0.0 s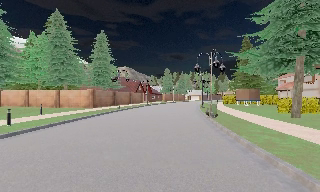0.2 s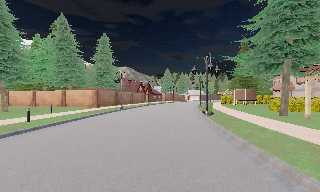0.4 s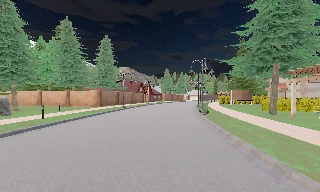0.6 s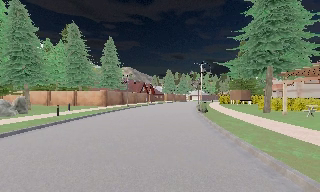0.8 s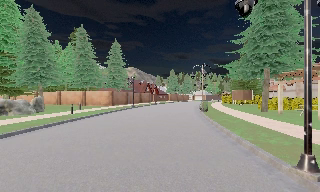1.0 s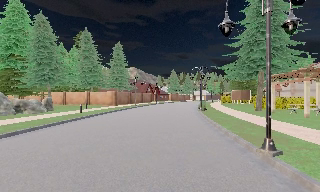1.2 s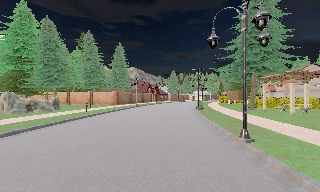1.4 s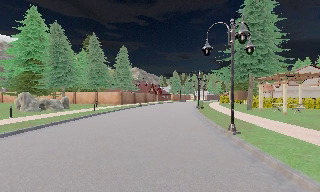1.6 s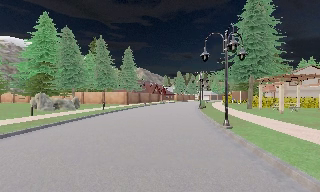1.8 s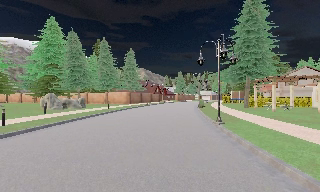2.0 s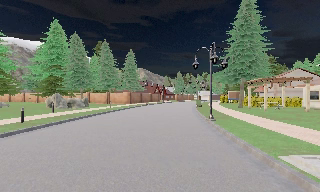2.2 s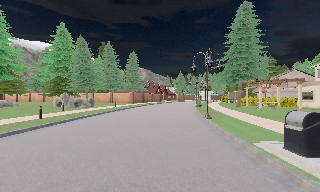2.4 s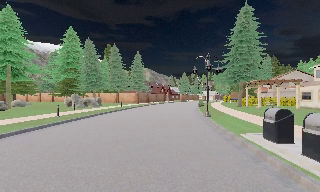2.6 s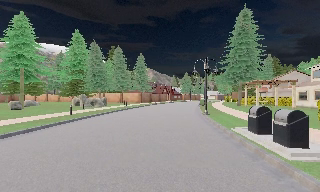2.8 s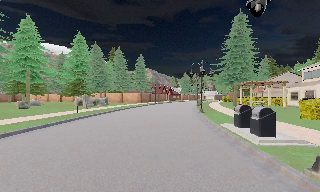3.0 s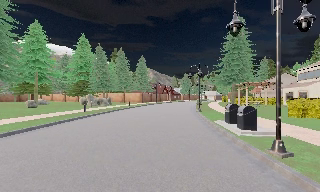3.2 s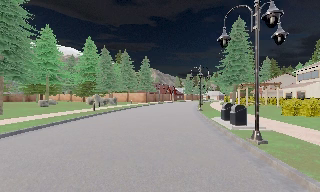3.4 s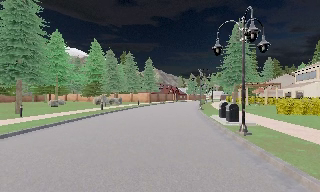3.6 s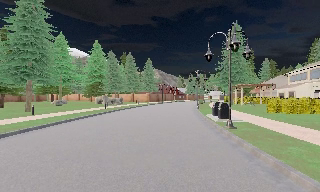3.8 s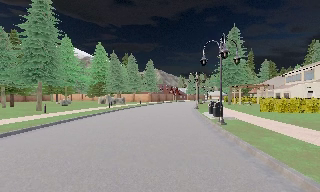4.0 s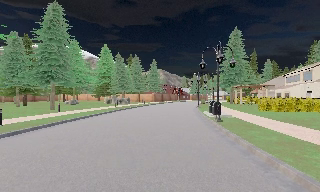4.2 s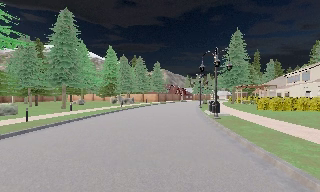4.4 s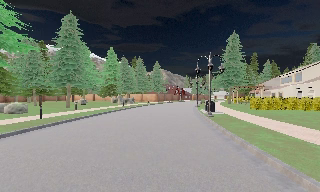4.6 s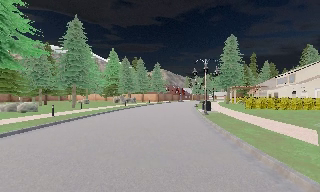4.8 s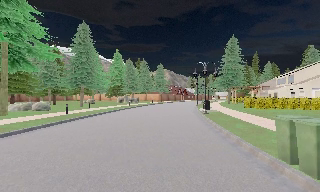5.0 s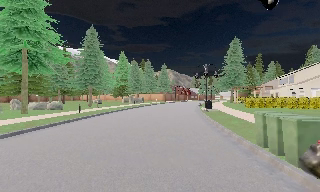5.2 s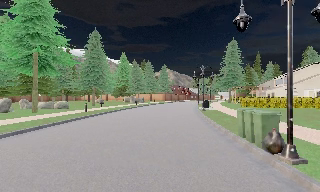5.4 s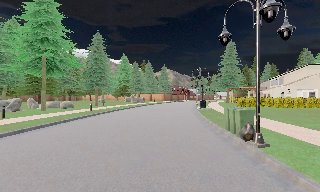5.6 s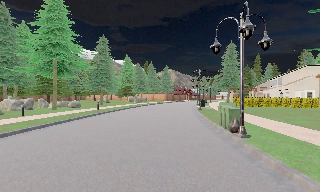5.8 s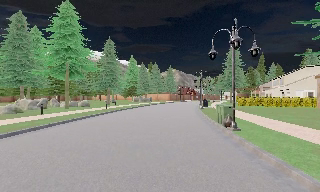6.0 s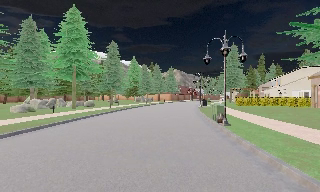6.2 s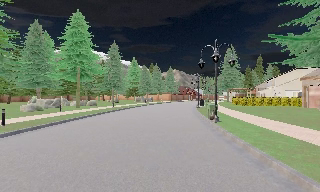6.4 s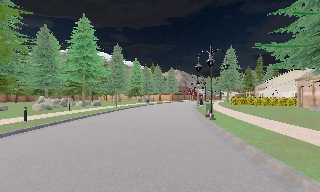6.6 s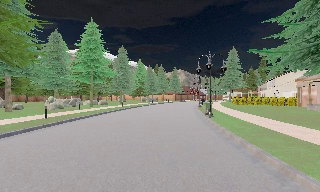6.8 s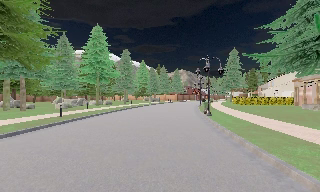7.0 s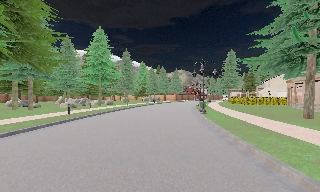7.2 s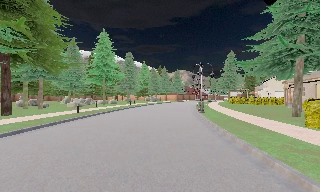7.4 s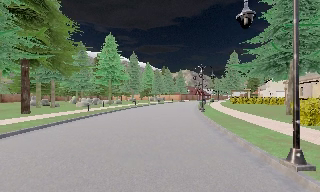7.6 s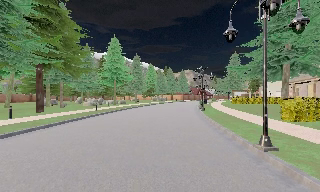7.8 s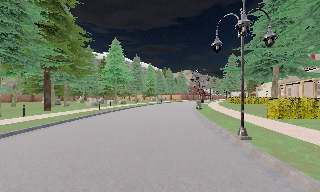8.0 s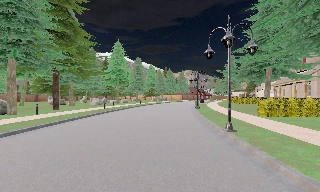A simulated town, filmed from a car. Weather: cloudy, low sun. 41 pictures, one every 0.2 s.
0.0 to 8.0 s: The scene slides to the right, as the camera pans about 20 degrees to its left. It travels backward, about 45 m, so what stands in front gets smaller.
The film runs backward here.
